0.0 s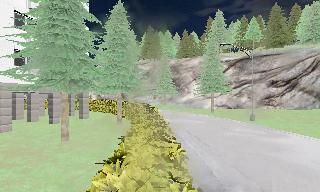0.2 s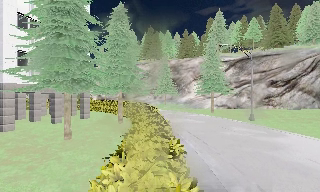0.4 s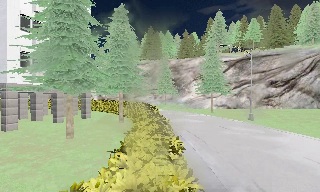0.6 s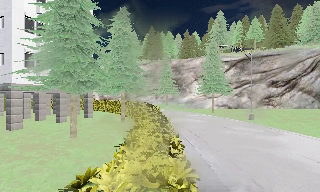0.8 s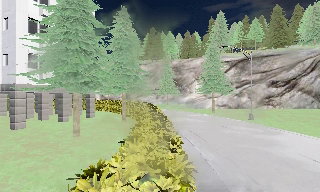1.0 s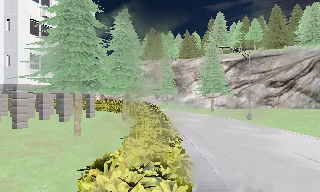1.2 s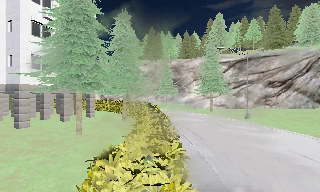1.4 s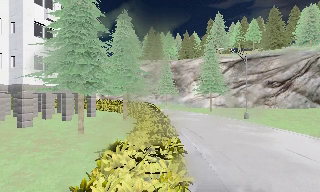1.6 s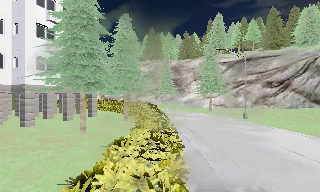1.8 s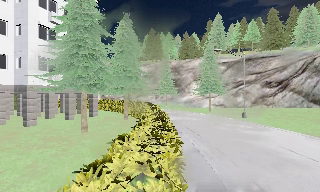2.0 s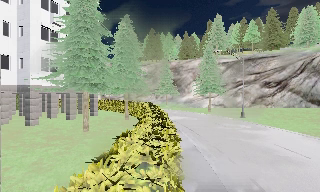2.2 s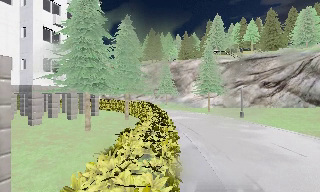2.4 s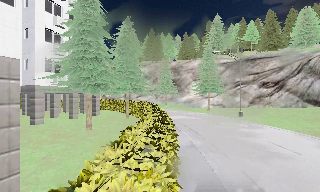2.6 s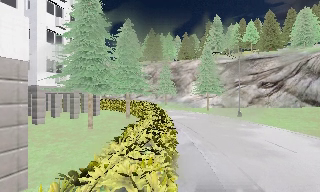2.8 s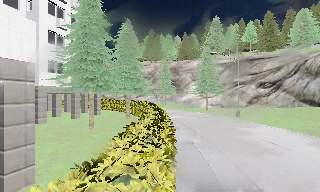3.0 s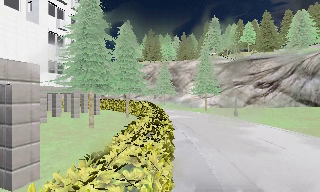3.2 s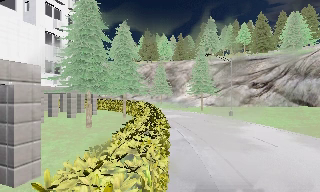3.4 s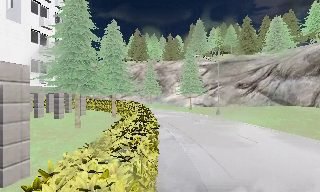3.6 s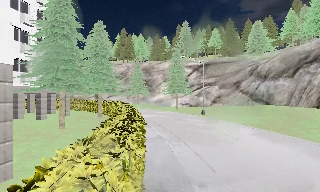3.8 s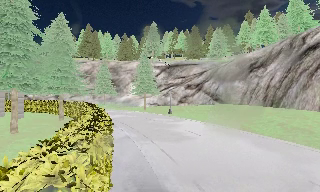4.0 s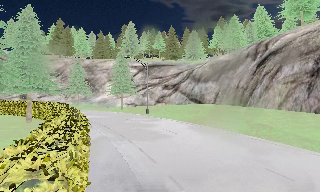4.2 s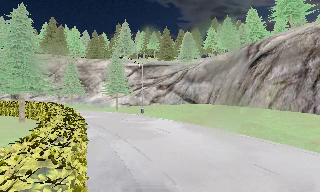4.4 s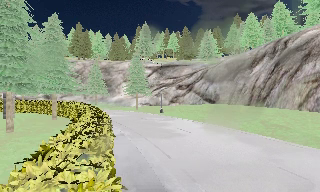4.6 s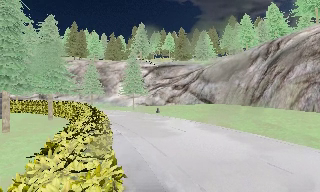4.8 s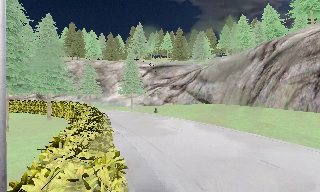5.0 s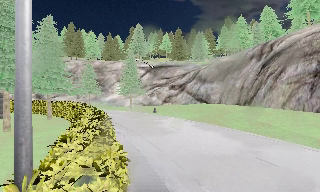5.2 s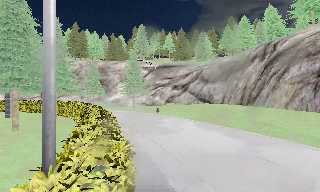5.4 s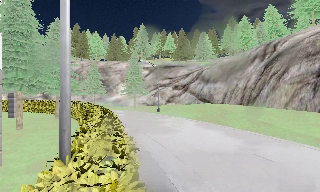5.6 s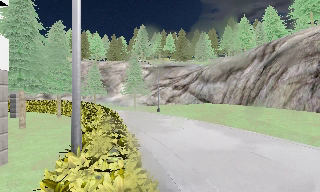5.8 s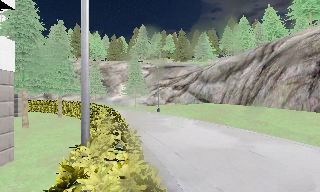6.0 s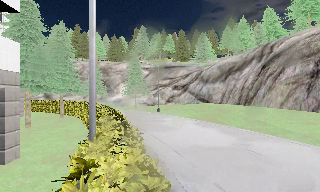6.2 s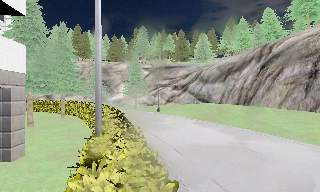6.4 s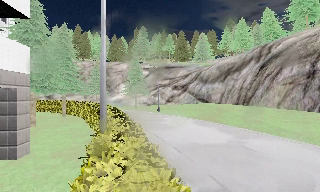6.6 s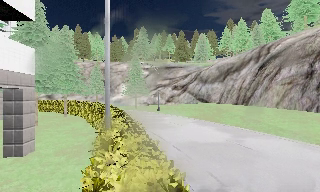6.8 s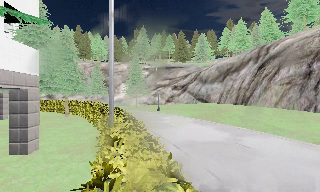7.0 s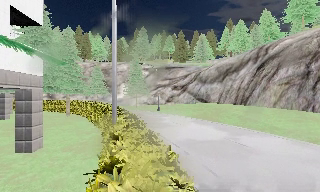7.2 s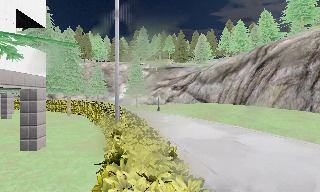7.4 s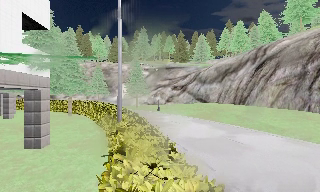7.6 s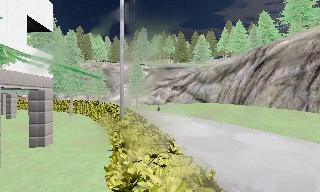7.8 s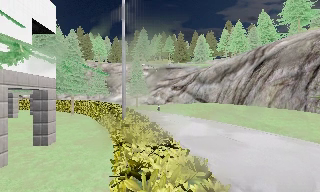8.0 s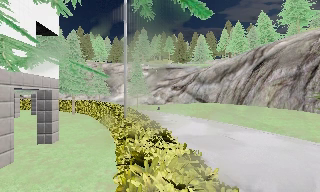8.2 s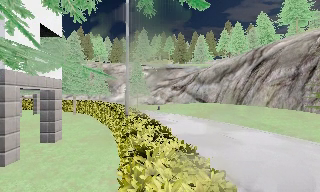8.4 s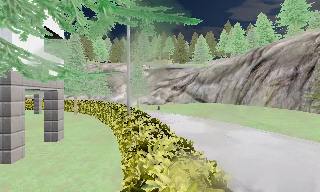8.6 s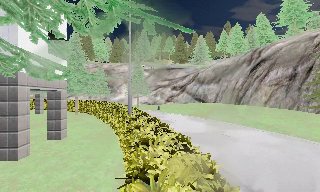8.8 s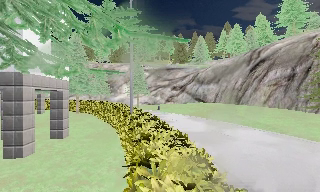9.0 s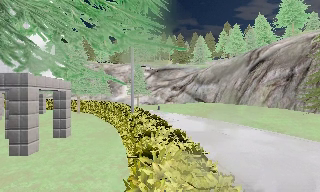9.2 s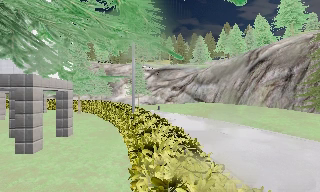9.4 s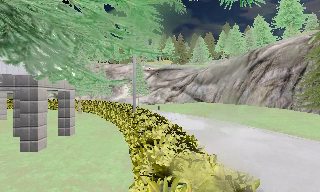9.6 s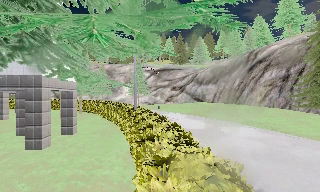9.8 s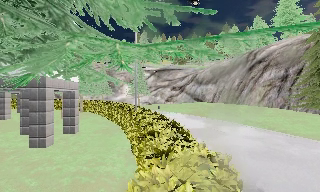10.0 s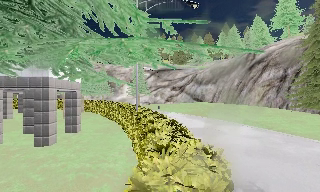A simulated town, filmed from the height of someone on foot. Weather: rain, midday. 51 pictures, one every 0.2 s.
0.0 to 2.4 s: The camera travels backward, about 3 m, so what stands in front gets smaller.
2.4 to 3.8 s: The camera pans to its right, which is clockwise from overhead, by about 20 degrees. It travels backward, about 1.5 m, so what stands in front gets smaller.
3.8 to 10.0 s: The camera travels backward, about 8 m, so what stands in front gets smaller.
The film runs backward here.
